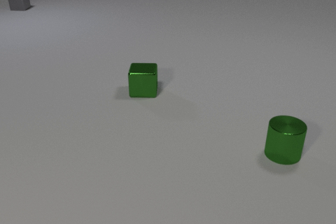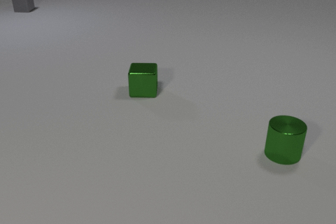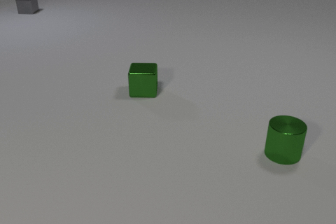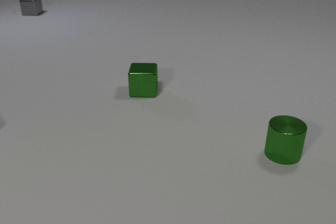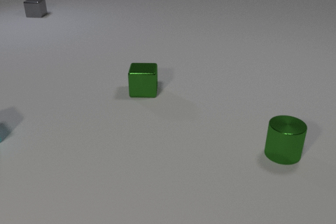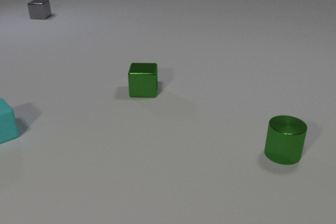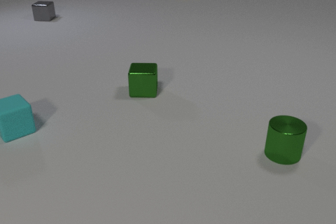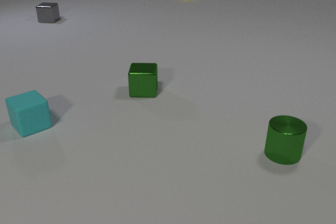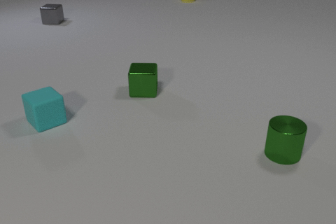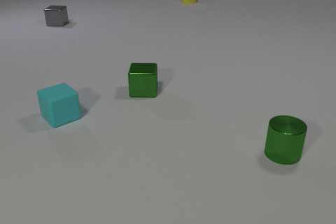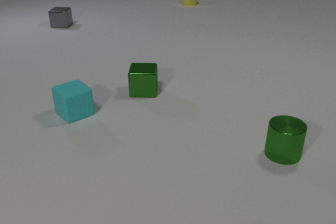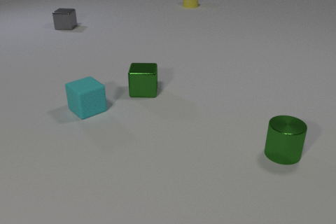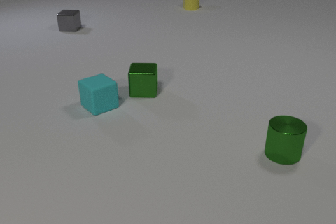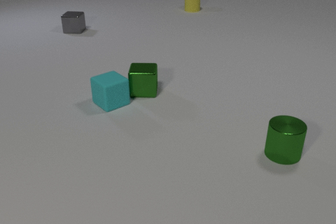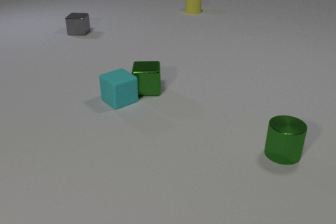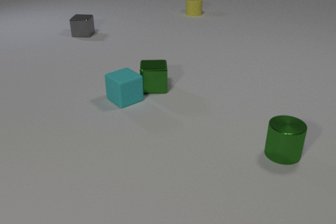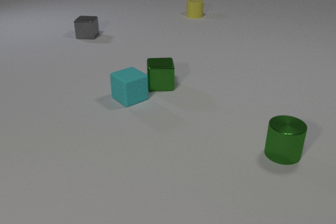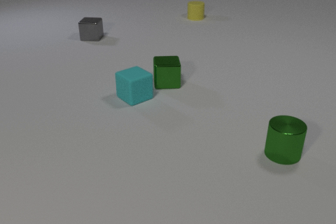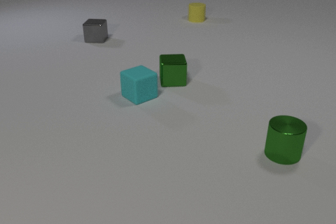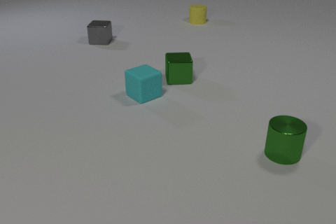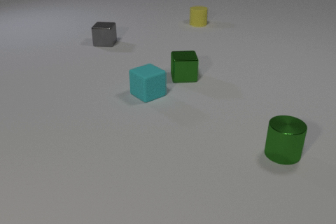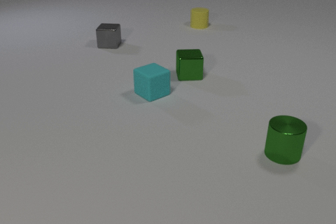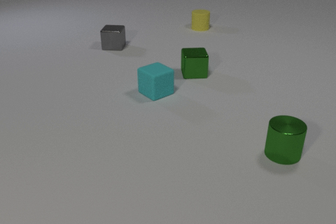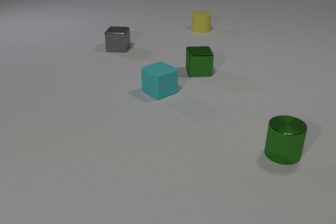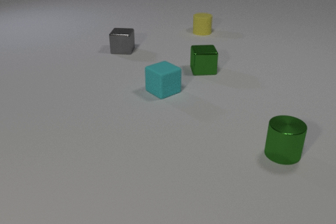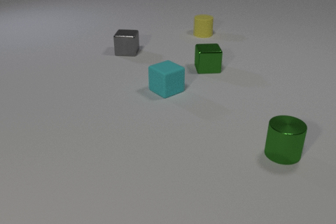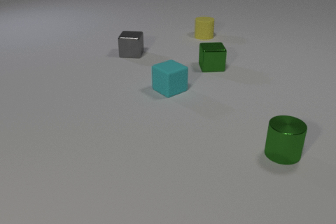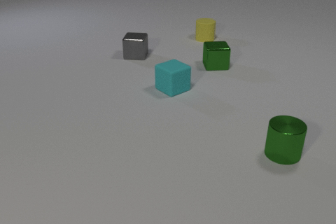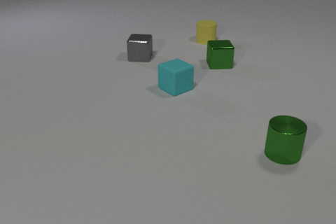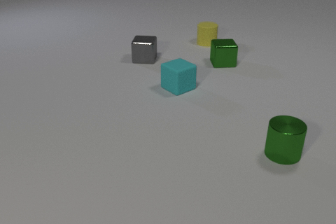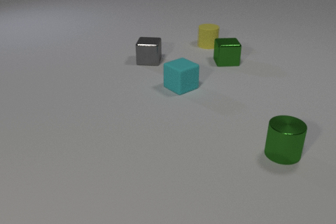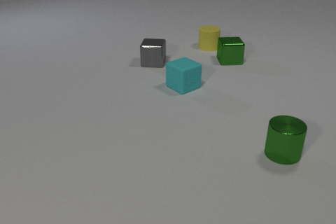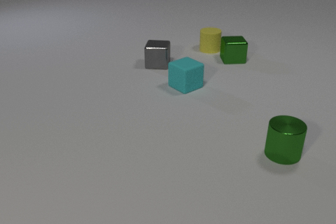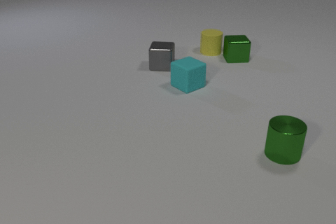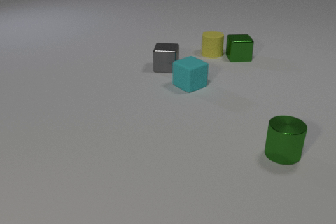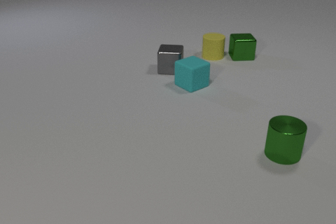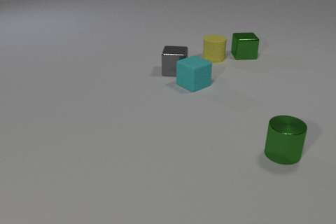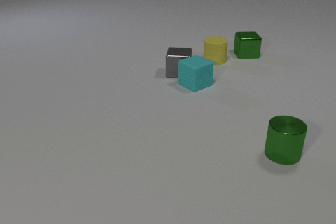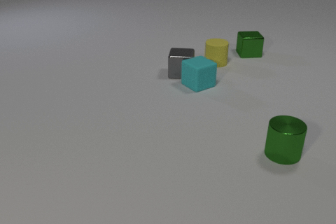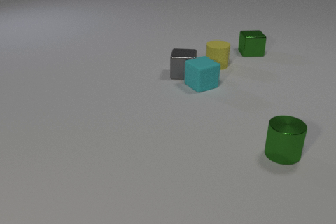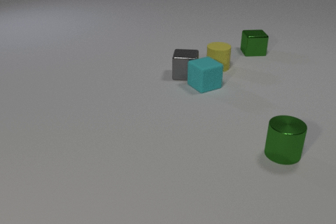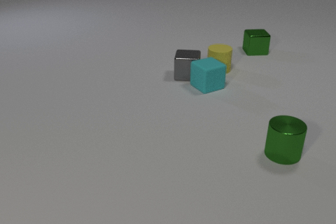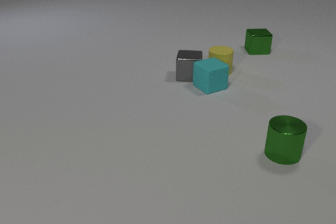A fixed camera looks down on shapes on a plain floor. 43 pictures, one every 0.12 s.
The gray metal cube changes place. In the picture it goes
toward the camera.
The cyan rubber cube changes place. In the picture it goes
to the right.
0.00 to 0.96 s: The cyan rubber cube comes in at the left edge, slides to the right. The gray metal cube slides toward the camera and to the right. The yellow rubber cylinder comes in at the top edge, slides toward the camera.
0.96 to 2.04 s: The cyan rubber cube slides to the right. The green metal cube slides to the right and away from the camera. The gray metal cube slides toward the camera and to the right. The yellow rubber cylinder slides toward the camera. The cyan rubber cube and the green metal cube collide.
2.04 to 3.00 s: The cyan rubber cube slides to the right and away from the camera. The green metal cube slides to the right and away from the camera. The gray metal cube slides toward the camera and to the right. The yellow rubber cylinder slides toward the camera.
3.00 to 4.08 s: The cyan rubber cube slides to the right and away from the camera. The green metal cube slides away from the camera and to the right. The gray metal cube slides toward the camera and to the right. The yellow rubber cylinder slides toward the camera.
4.08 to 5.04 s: The cyan rubber cube slides to the right. The green metal cube slides away from the camera and to the right. The gray metal cube slides to the right and toward the camera. The yellow rubber cylinder slides toward the camera. The cyan rubber cube and the gray metal cube collide.
What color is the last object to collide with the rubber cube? gray.
What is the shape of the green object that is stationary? cylinder.
How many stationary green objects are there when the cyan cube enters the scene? 2.
